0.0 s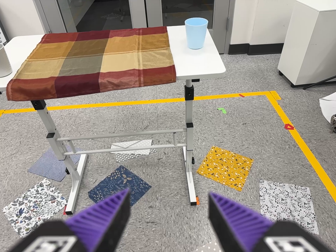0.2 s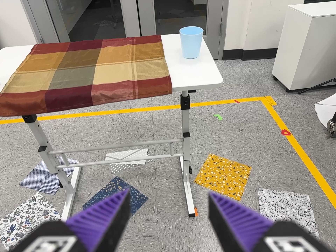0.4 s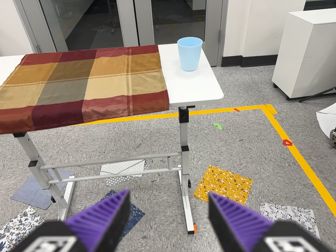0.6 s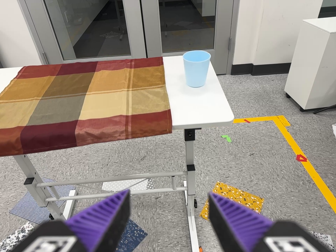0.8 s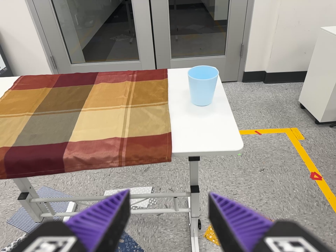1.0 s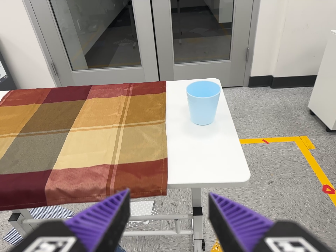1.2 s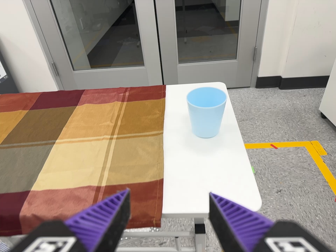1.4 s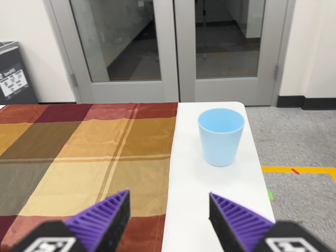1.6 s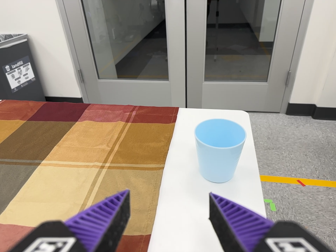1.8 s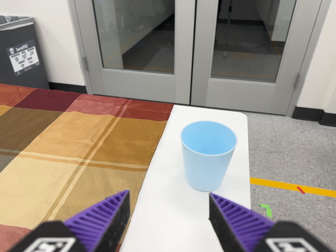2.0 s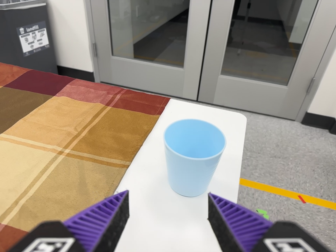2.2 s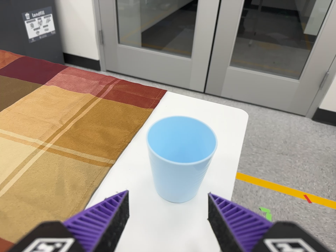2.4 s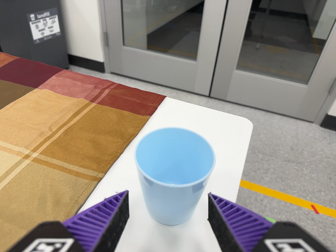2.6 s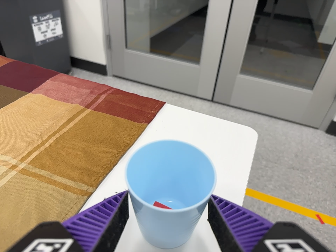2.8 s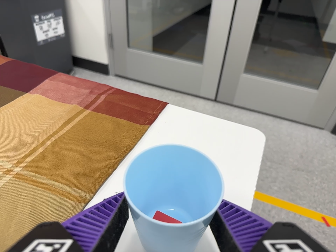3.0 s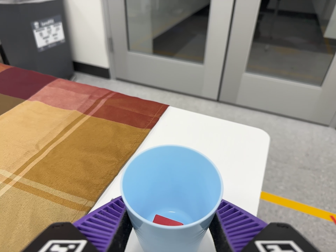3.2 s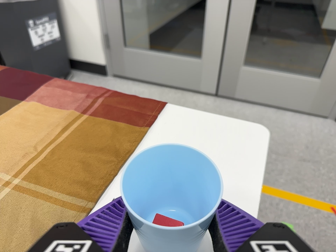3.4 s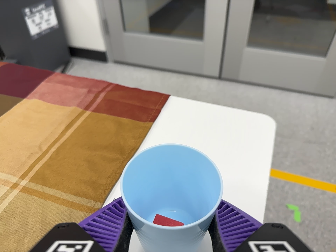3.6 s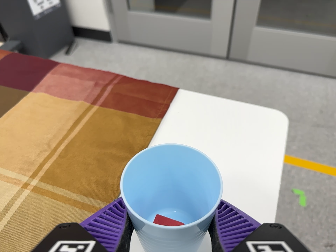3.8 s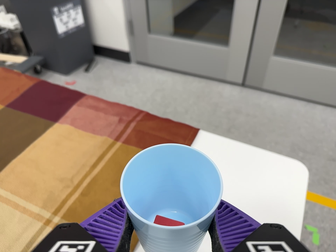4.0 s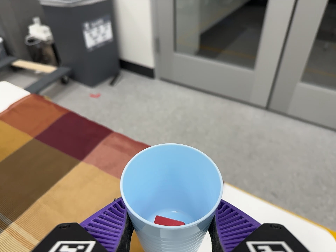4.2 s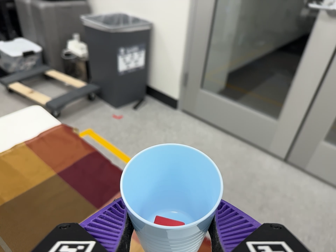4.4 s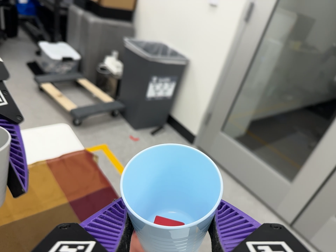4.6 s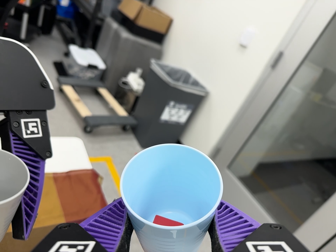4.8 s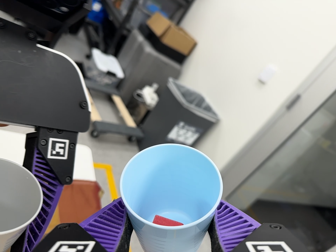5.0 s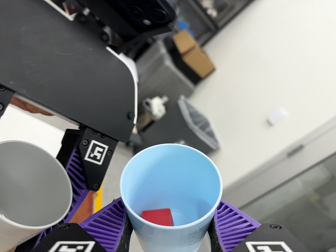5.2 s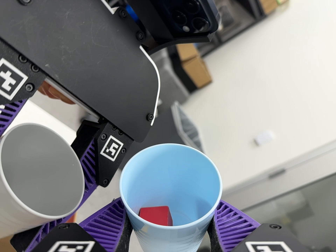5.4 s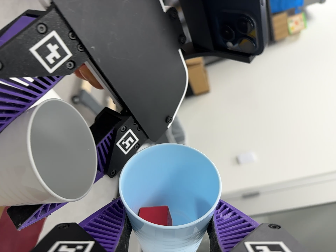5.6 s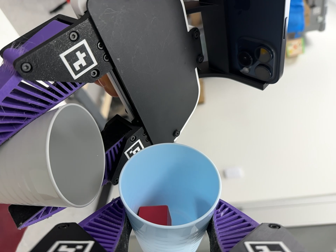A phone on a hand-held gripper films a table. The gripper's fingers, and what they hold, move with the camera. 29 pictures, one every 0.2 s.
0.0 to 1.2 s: The camera travels forward and toward the top of its view, about 40 cm, so what stands in front looms larger.
1.2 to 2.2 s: The camera pans to its left by about 10 degrees. It travels forward and to its right, about 22 cm, so what stands in front looms larger. It rolls about its line of sight by about 15 degrees, and the scene rotates clockwise.
2.2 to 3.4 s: The camera travels forward and toward the top of its view, about 9 cm, so what stands in front looms larger.
3.4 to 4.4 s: The scene slides to the right, as the camera pans about 15 degrees to its left. It travels toward the top of its view, about 26 cm, so close, fixed things drift downward. Its aim tips toward the top of its view by about 10 degrees, and the scene shifts downward. It rolls about its line of sight by about 30 degrees, and the scene rotates clockwise.
4.4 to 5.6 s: The camera travels to its left and toward the top of its view, about 20 cm, so close, fixed things drift to the right. Its aim tips toward the top of its view by about 10 degrees, and the scene shifts downward. It rolls about its line of sight by about 65 degrees, and the scene rotates clockwise.
The film runs forward here.
